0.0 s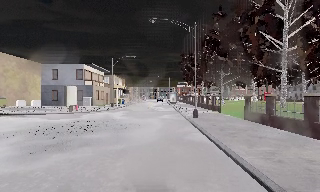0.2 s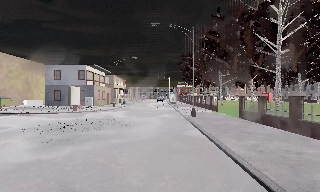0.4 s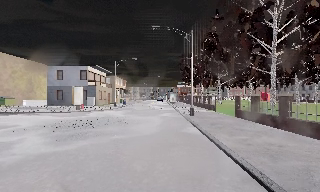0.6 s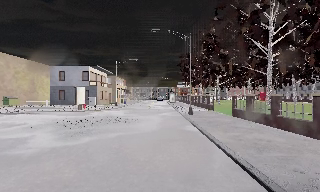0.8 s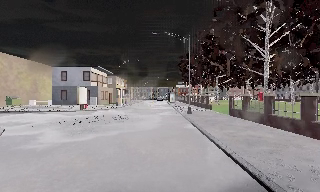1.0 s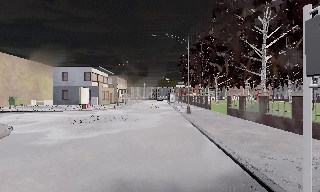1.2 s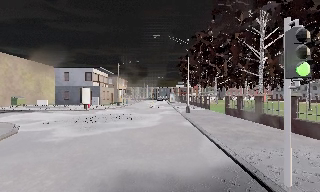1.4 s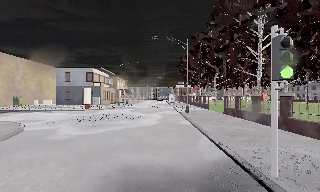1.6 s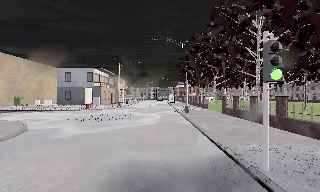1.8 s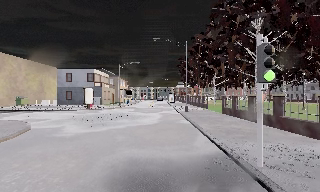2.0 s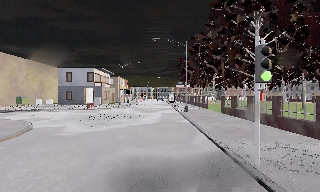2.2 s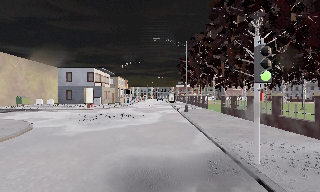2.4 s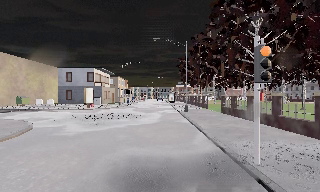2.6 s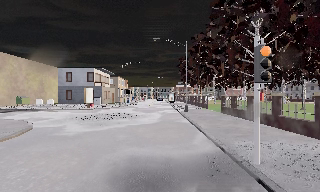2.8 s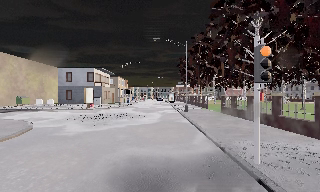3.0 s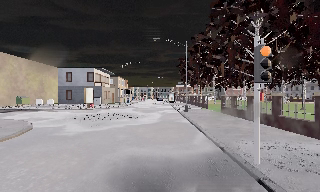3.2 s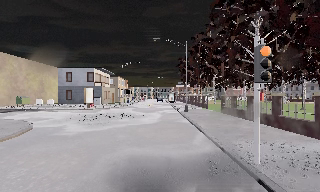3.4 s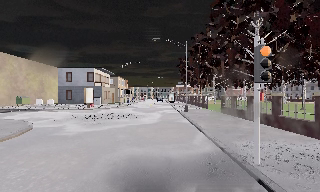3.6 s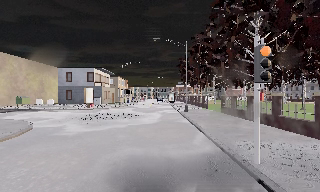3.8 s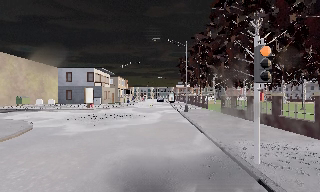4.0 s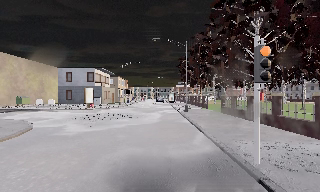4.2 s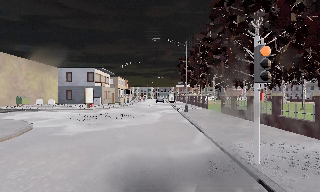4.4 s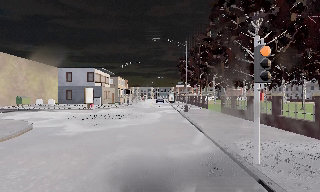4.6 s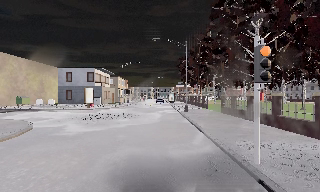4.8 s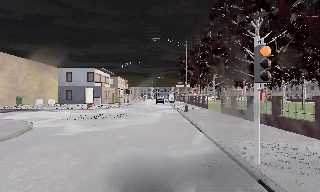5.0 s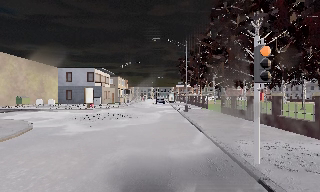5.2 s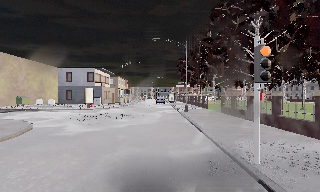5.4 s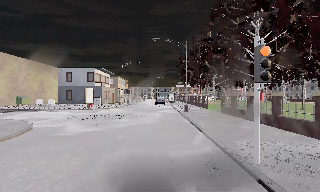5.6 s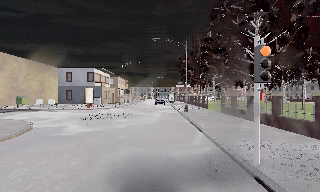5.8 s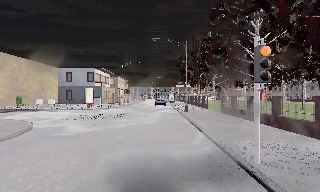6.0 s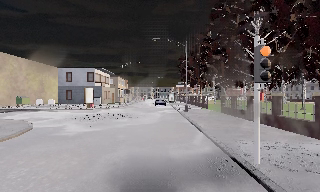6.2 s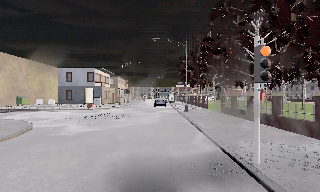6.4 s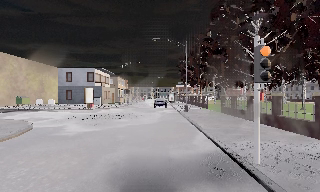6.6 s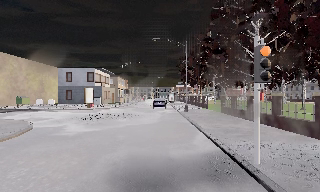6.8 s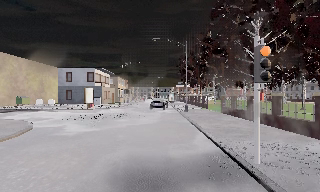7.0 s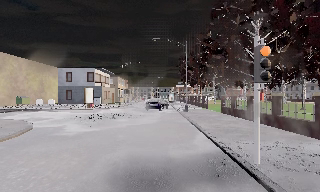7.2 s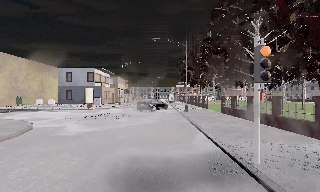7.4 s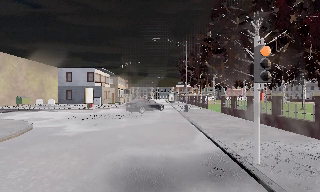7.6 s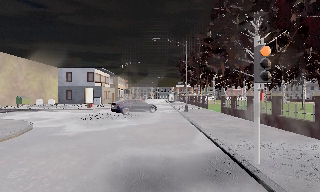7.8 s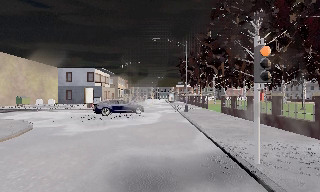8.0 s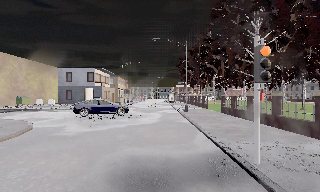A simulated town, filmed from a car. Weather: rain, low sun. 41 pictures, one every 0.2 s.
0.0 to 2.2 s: The camera travels backward, about 4.5 m, so what stands in front gets smaller. It loses speed.
2.2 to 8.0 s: The camera keeps its place and its aim.
The film runs backward here.
